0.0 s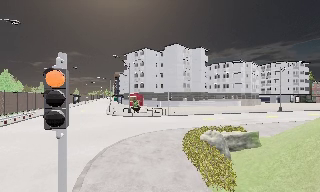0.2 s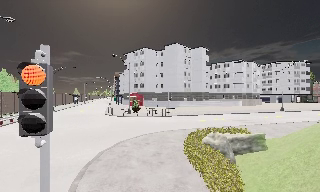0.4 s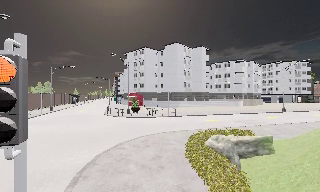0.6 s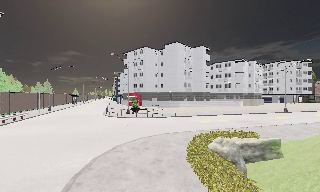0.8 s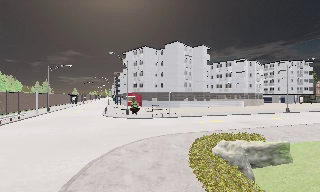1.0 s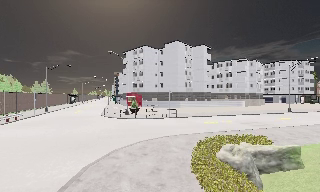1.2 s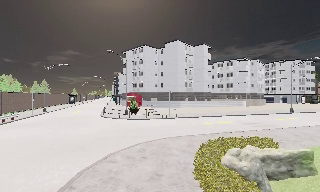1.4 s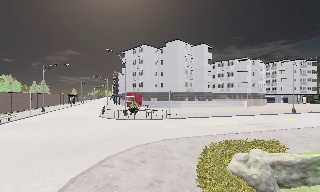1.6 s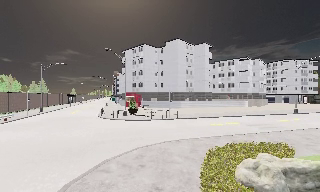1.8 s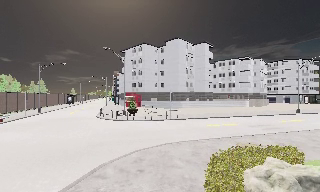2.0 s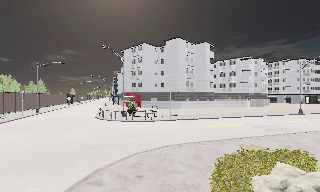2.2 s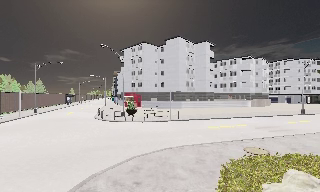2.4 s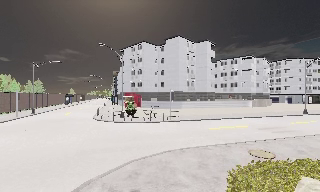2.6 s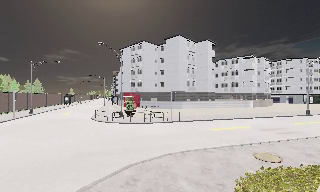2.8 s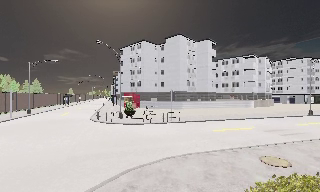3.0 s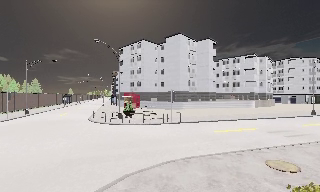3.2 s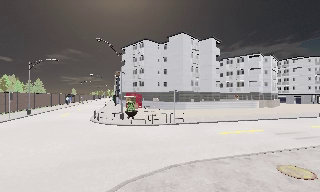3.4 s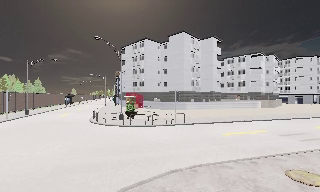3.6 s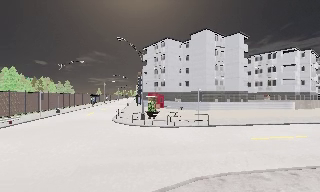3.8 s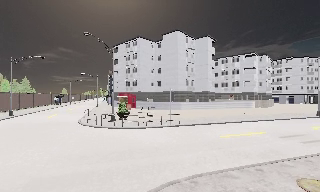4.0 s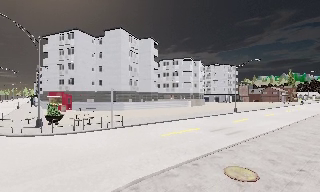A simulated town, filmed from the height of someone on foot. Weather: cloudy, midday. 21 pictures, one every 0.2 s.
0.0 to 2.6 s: The camera travels forward, about 5 m, so what stands in front looms larger.
2.6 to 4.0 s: The camera pans to its right, which is clockwise from overhead, by about 20 degrees. It travels forward, about 2.5 m, so what stands in front looms larger.
The film runs forward here.
